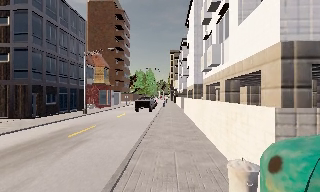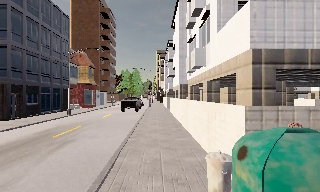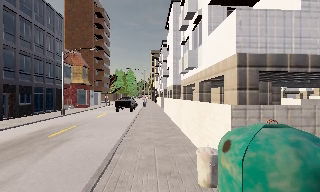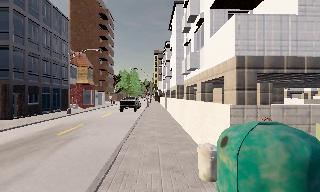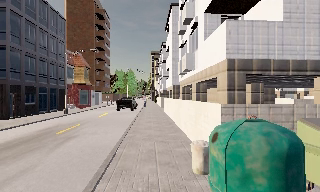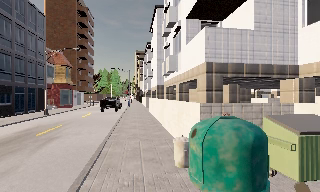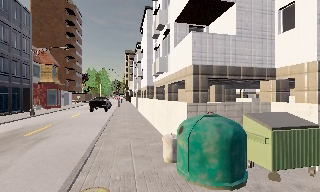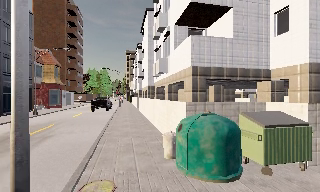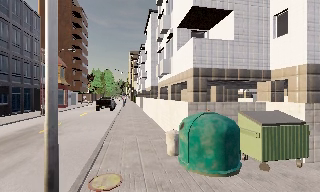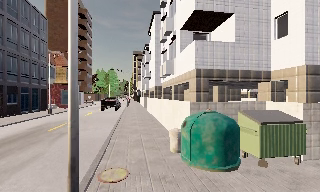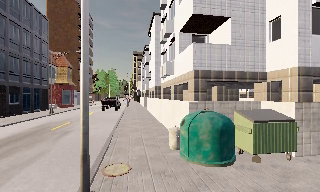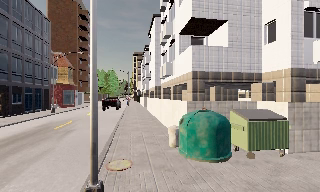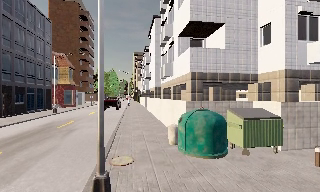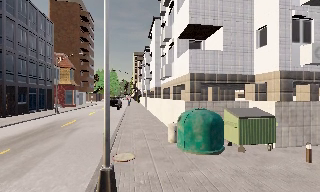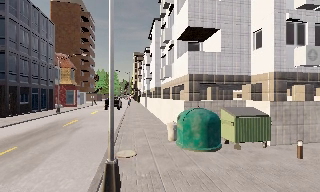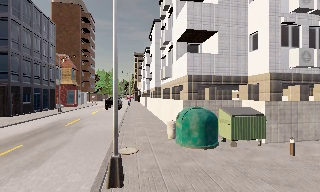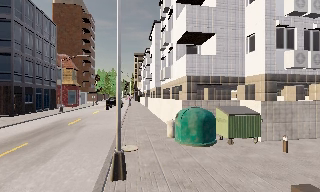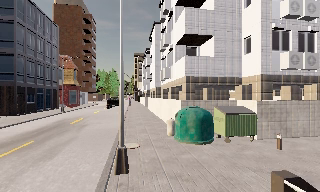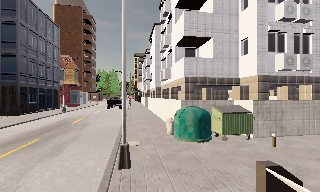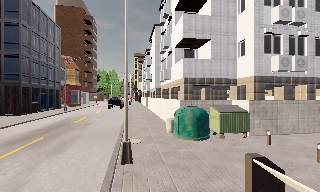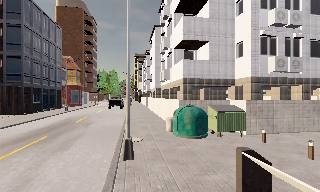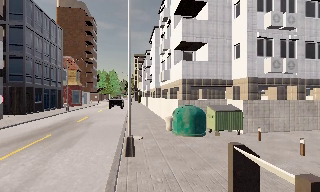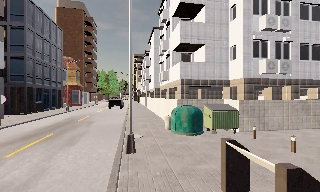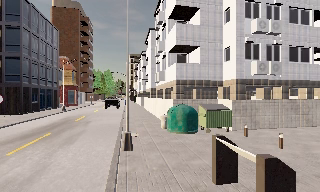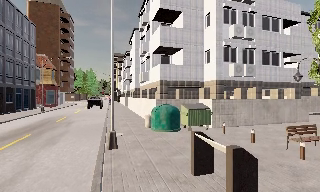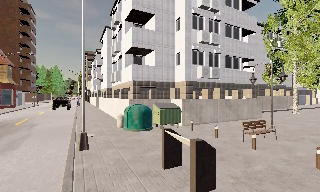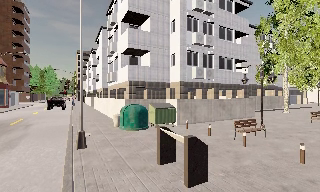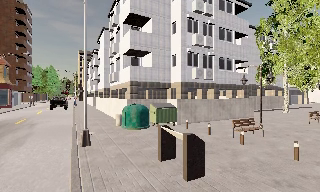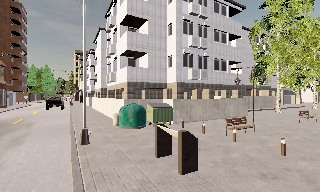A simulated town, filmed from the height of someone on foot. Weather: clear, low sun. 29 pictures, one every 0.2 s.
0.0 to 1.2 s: The camera pans to its right, which is clockwise from overhead, by about 15 degrees. It travels backward, about 2 m, so what stands in front gets smaller.
1.2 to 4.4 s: The camera travels backward, about 5 m, so what stands in front gets smaller.
4.4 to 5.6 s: The camera swings to its right by about 20 degrees, and the scene slides to the left. It travels backward, about 2 m, so what stands in front gets smaller.
The film runs backward here.
